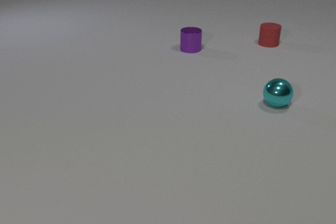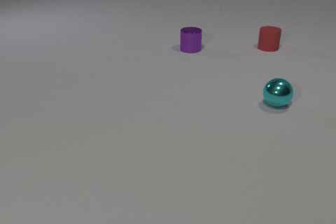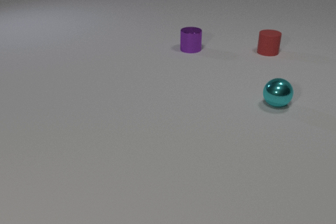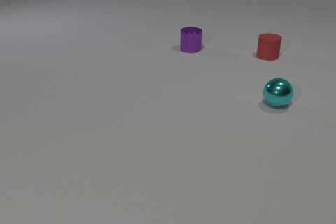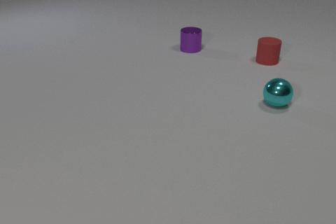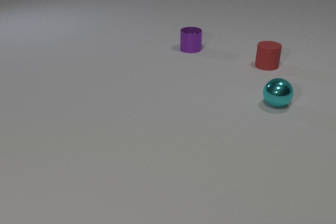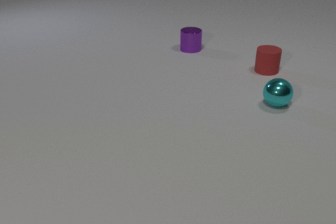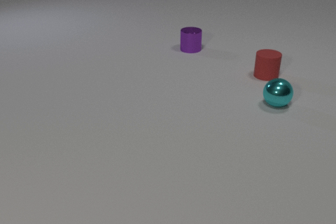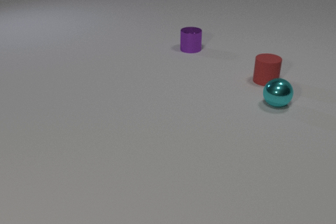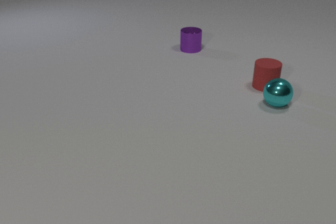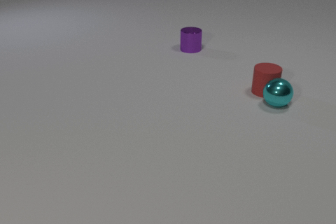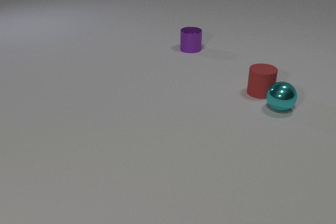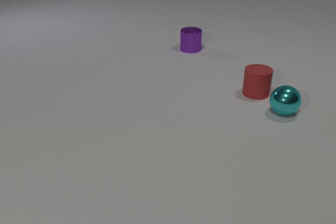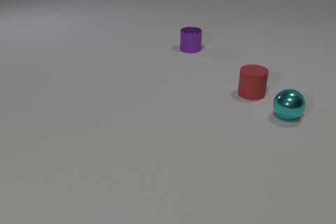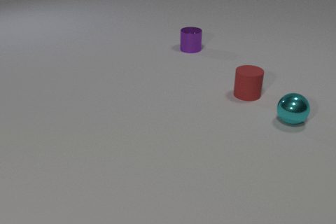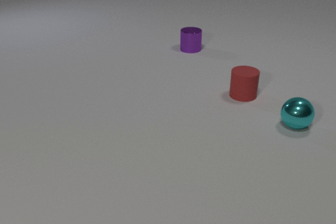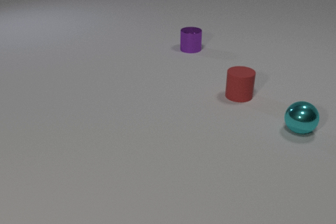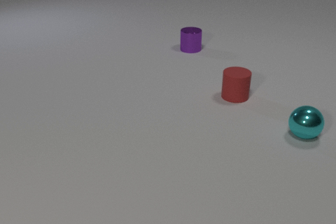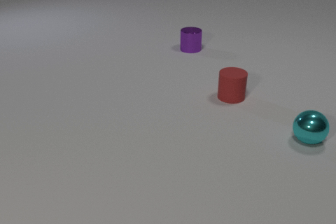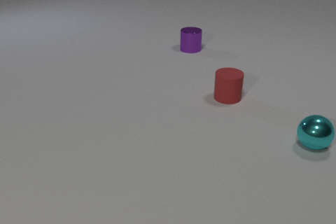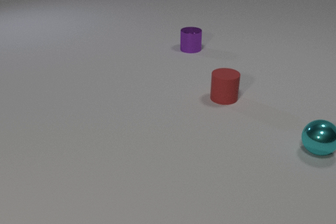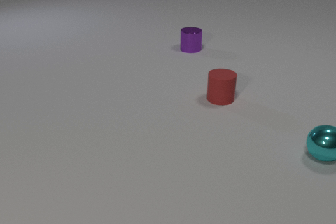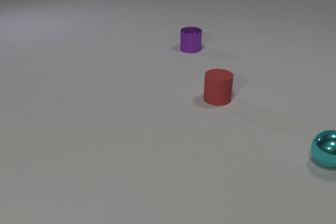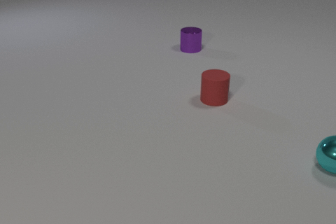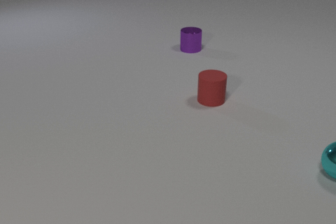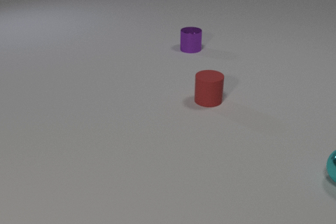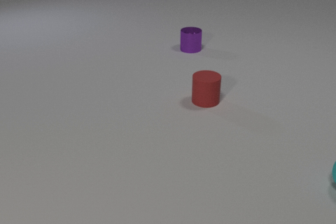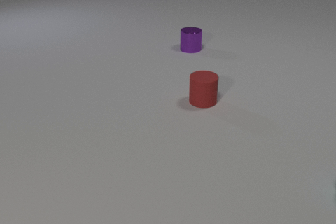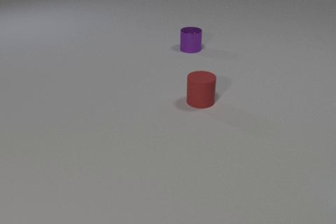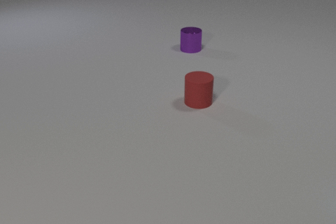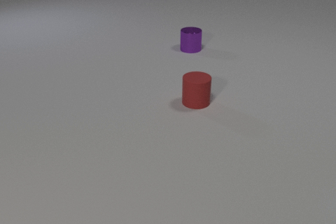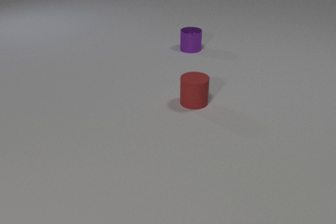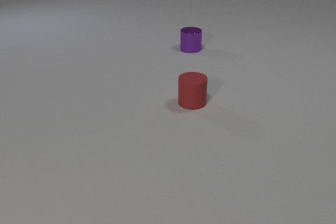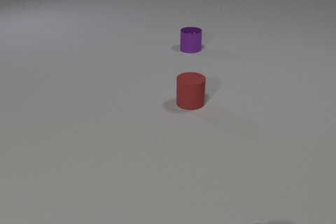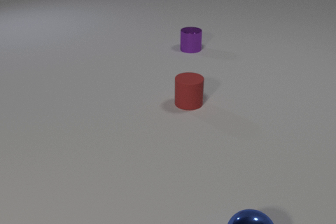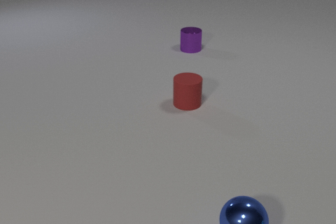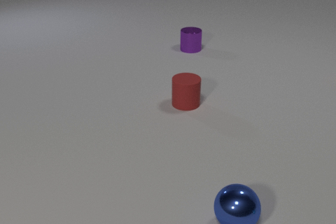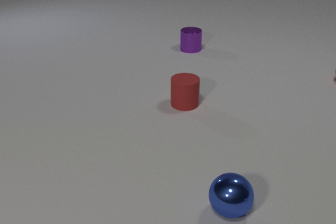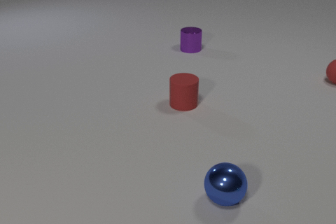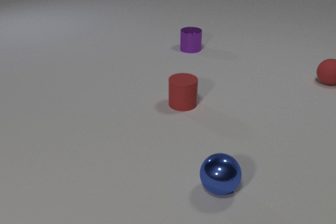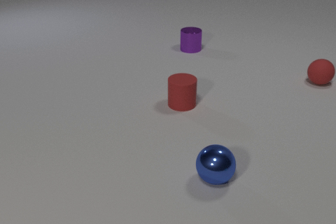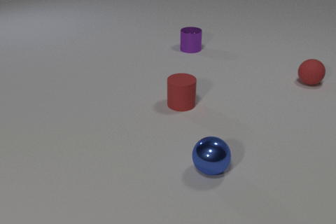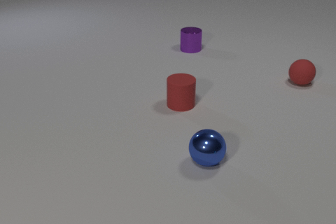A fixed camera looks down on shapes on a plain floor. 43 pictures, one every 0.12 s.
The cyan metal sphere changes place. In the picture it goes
toward the camera.
The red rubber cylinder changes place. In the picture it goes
toward the camera.
0.00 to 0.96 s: The red rubber cylinder slides toward the camera.
0.96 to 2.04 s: The red rubber cylinder slides toward the camera and to the left. The cyan metal sphere rolls toward the camera and to the right. The red rubber cylinder and the cyan metal sphere collide.
2.04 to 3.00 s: The red rubber cylinder slides to the left and toward the camera. The cyan metal sphere rolls toward the camera and to the right.
3.00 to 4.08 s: The red rubber cylinder slides to the left. The cyan metal sphere rolls toward the camera and to the right, leaves at the right edge. The blue metal sphere comes in at the bottom edge, rolls away from the camera.
4.08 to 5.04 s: The red rubber cylinder slides to the left. The blue metal sphere rolls away from the camera. The red rubber sphere comes in at the right edge, rolls to the left and toward the camera.
How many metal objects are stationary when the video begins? 2.
What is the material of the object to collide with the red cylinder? metal.
Are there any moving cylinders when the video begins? yes.
